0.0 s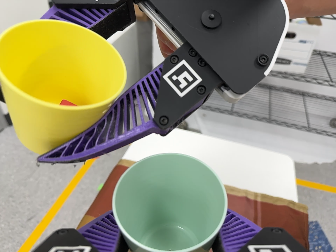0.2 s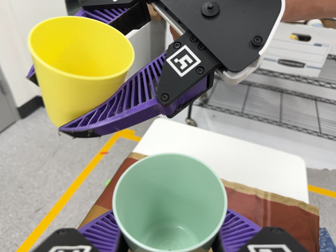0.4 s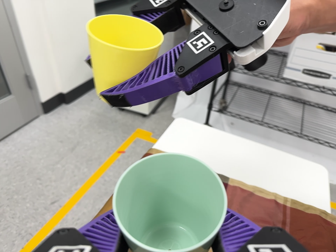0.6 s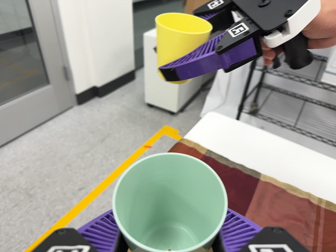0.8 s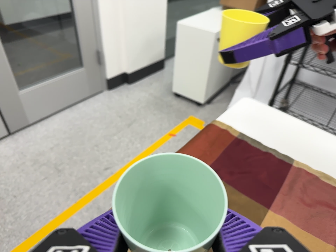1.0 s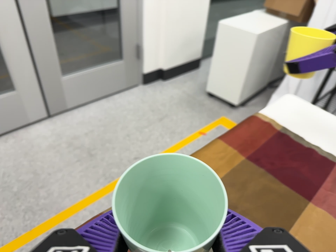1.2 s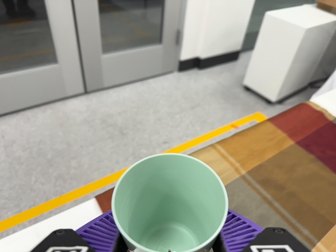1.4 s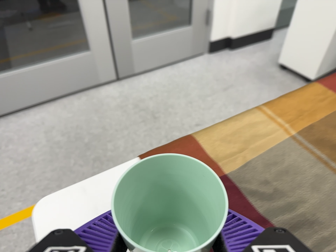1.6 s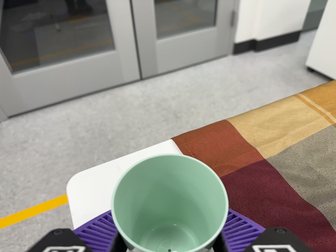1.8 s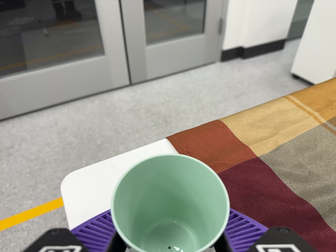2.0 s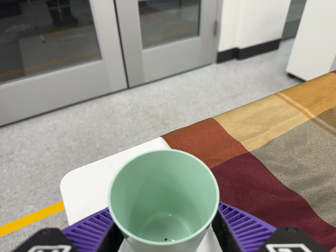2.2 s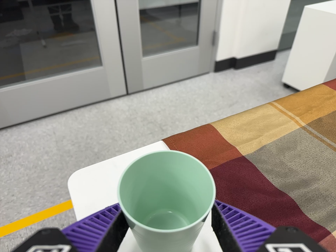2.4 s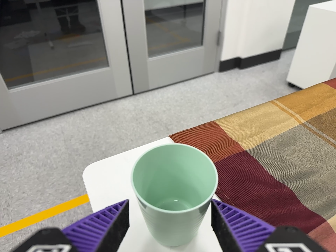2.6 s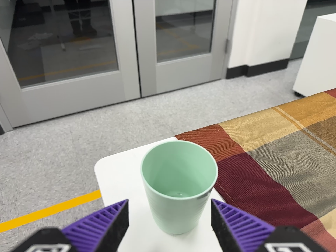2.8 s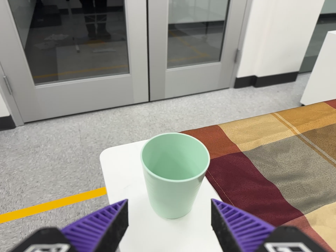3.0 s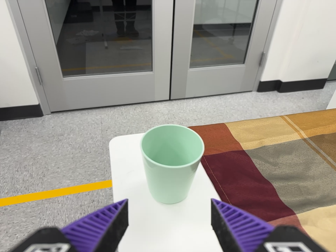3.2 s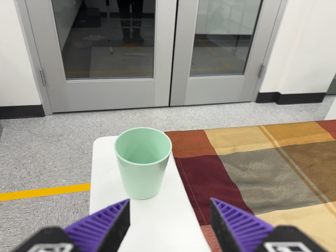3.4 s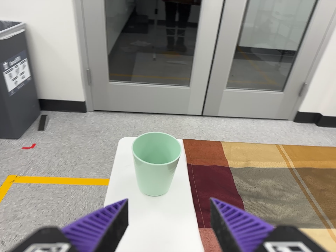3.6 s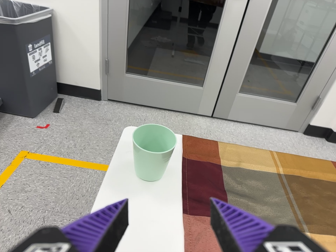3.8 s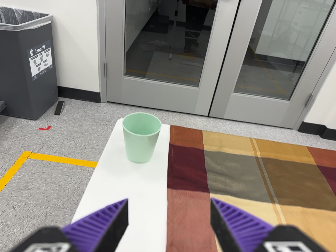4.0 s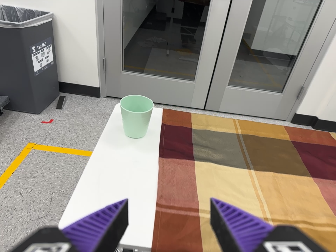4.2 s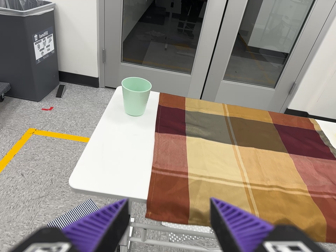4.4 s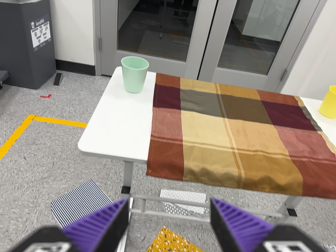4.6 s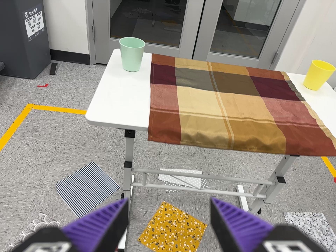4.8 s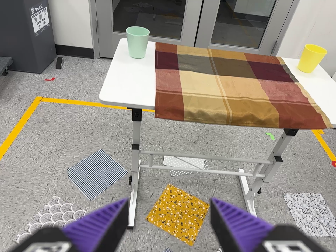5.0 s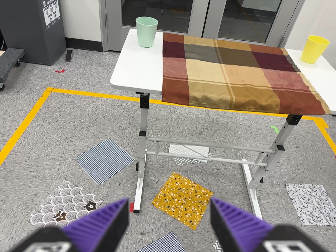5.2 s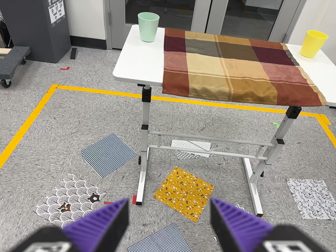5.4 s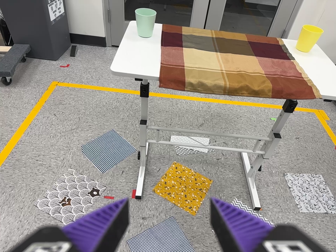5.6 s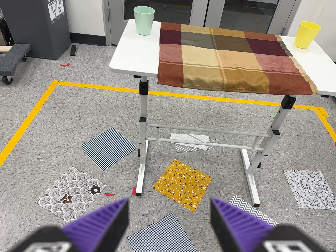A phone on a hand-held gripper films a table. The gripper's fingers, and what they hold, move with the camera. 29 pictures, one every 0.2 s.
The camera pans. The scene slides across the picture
to the right.
0.0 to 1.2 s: The camera swings to its left by about 30 degrees, and the scene slides to the right. It travels toward the bottom of its view and to its left, about 22 cm, so close, fixed things drift upward. It rolls about its line of sight by about 30 degrees, and the scene rotates clockwise.
1.2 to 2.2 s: The camera travels toward the bottom of its view and to its left, about 10 cm, so close, fixed things drift upward.
2.2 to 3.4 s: The camera pans to its left by about 20 degrees. It travels backward and to its right, about 20 cm, so what stands in front gets smaller. It rolls about its line of sight by about 20 degrees, and the scene rotates clockwise.
3.4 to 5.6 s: The camera travels backward and toward the bottom of its view, about 60 cm, so what stands in front gets smaller. Its aim tips toward the bottom of its view by about 10 degrees, and the scene shifts upward.
The film runs backward here.
